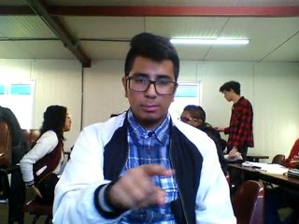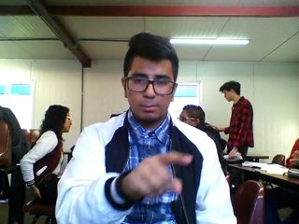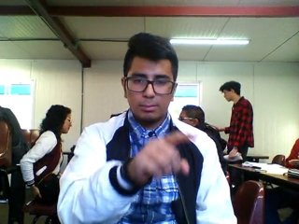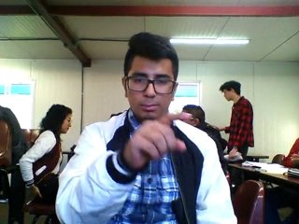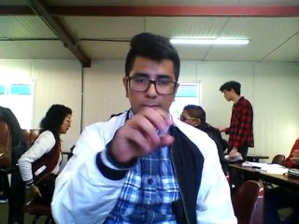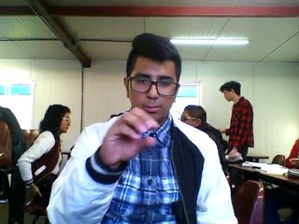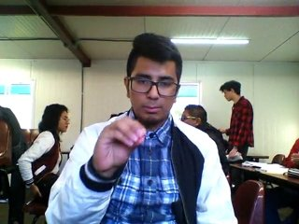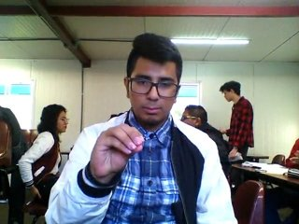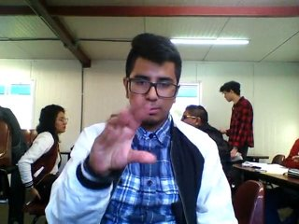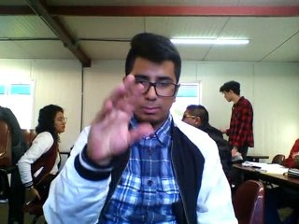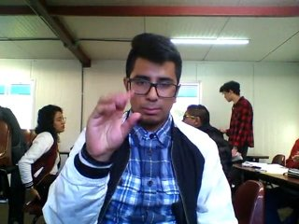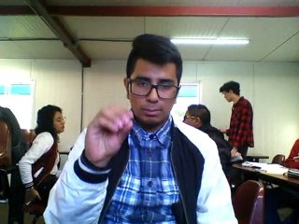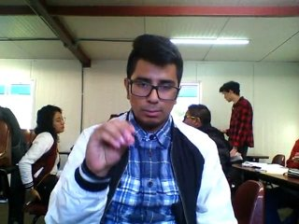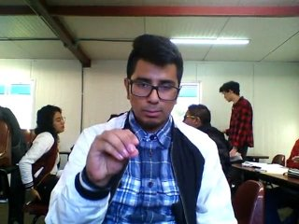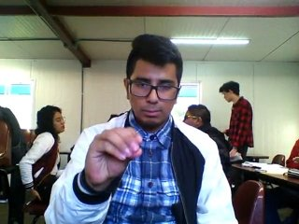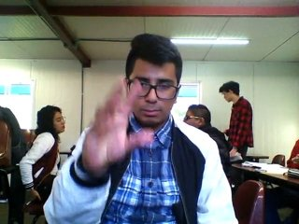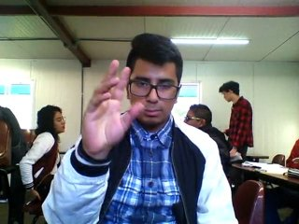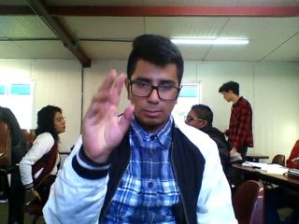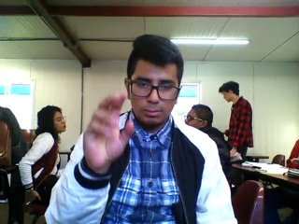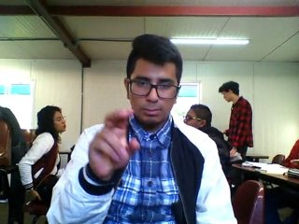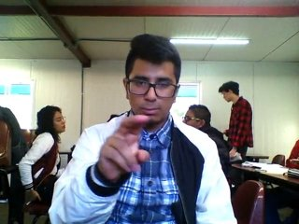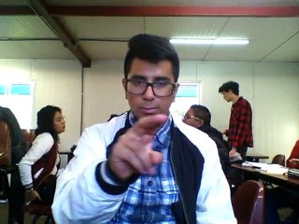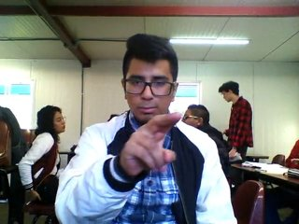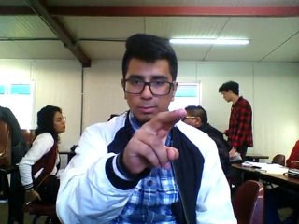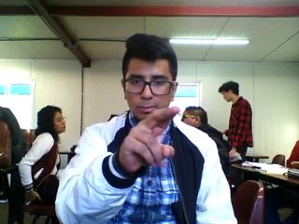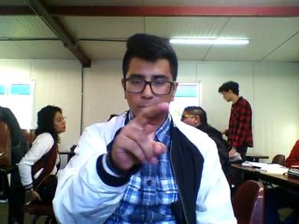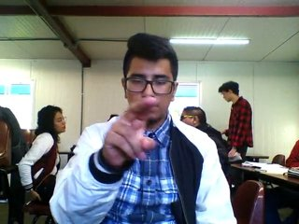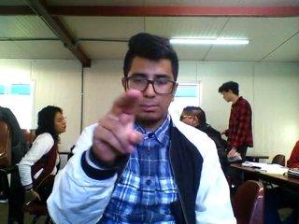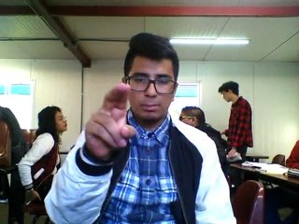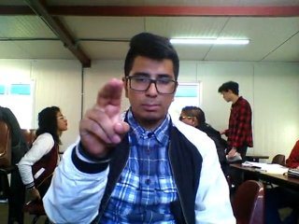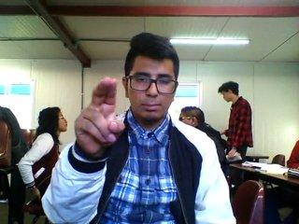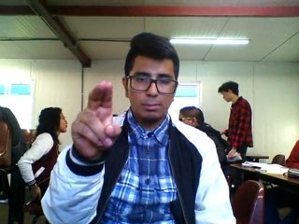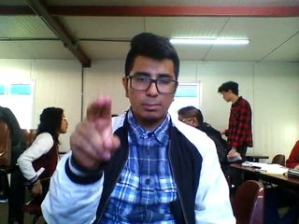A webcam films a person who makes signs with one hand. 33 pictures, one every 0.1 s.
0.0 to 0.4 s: Pointing with one finger.
0.5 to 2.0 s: Open twice.
2.1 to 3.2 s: Pointing with two fingers.
